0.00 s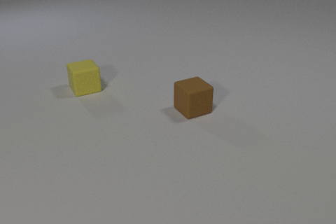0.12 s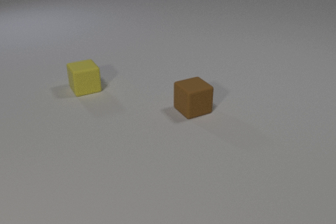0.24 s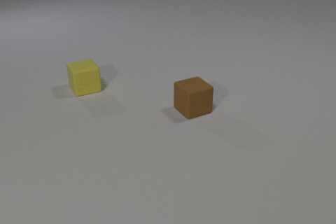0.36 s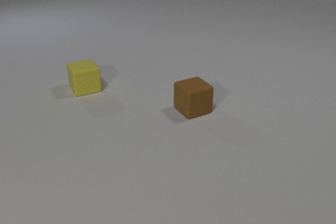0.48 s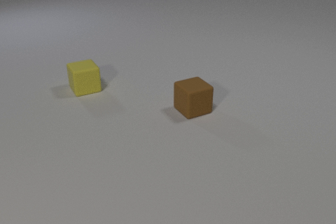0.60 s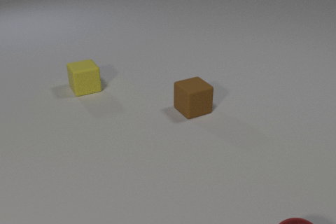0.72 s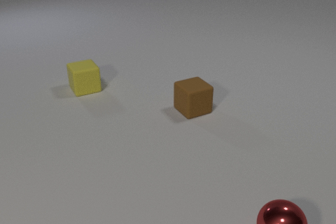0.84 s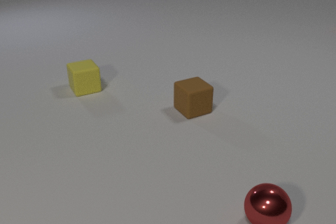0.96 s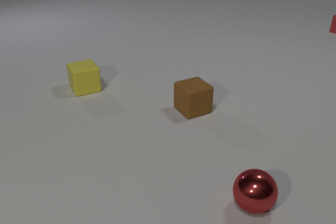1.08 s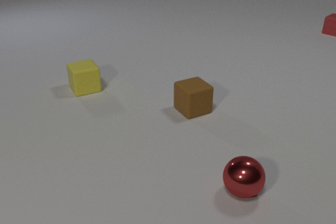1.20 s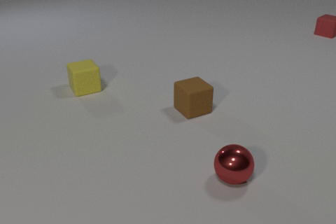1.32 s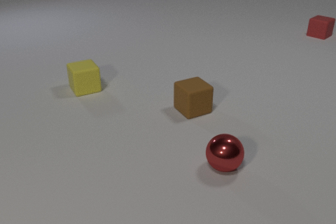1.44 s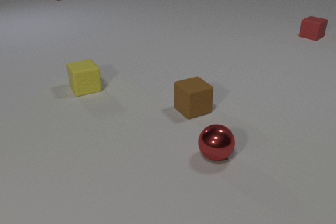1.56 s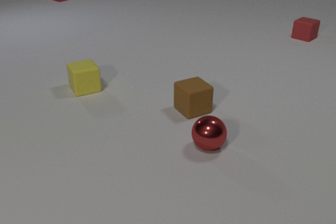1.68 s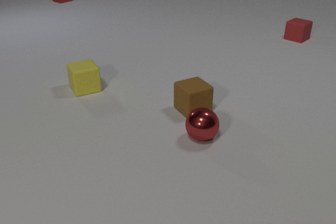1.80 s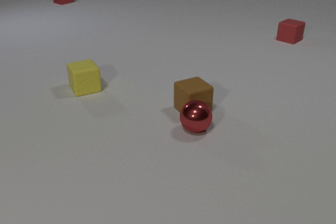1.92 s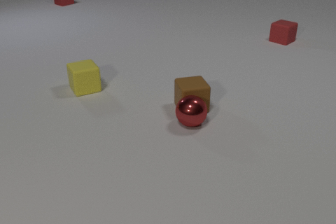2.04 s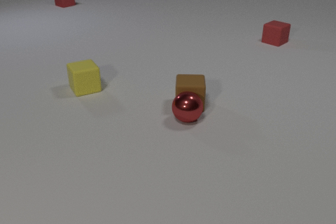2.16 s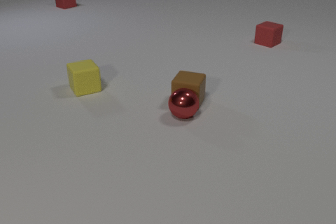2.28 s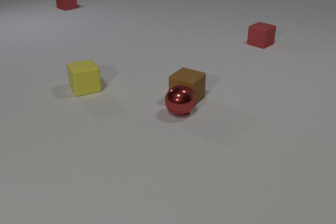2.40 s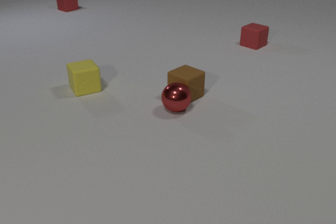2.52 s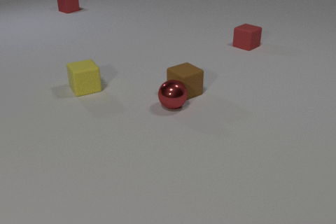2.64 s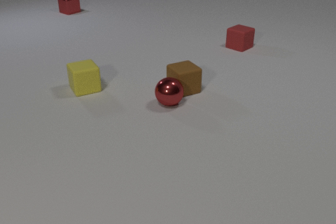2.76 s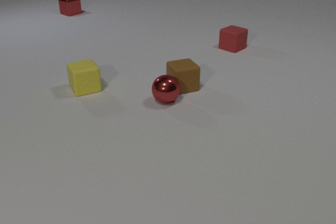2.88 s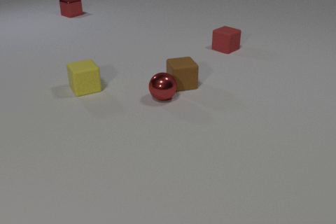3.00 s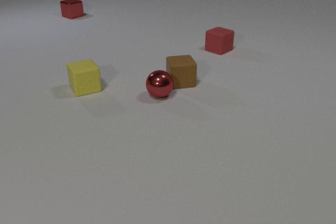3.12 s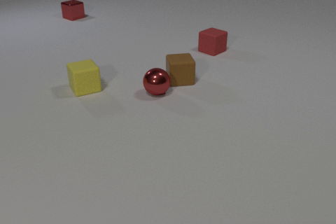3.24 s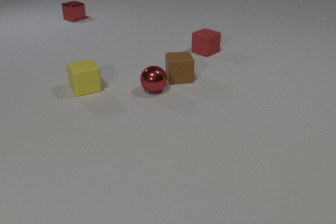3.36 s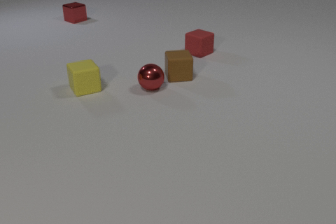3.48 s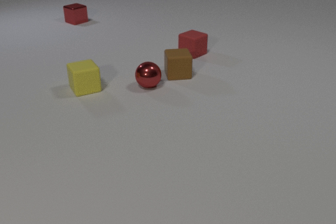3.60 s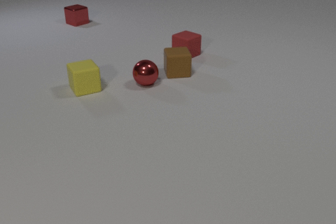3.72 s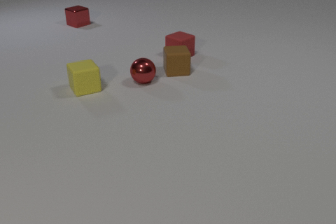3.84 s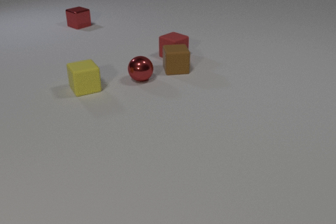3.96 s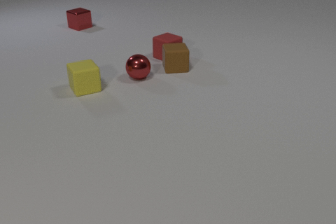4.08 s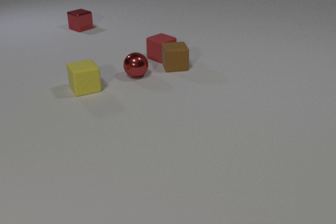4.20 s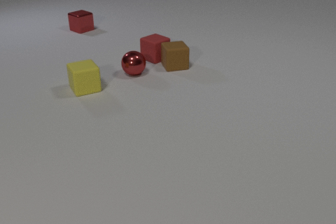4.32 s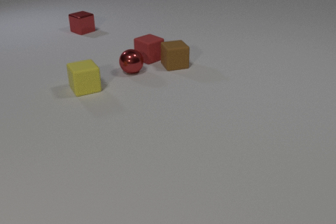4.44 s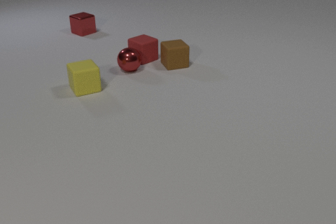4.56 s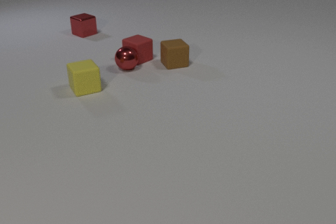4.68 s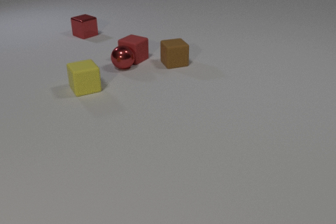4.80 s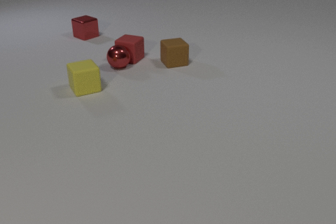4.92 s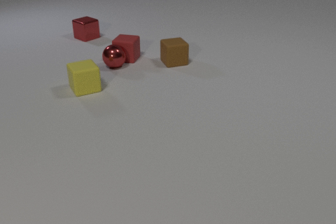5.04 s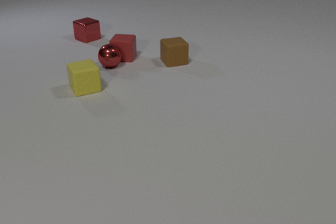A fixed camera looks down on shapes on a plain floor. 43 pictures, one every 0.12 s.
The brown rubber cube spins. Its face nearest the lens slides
to the left.
The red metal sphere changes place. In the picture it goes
away from the camera.
0.00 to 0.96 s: The red metal sphere comes in at the bottom edge, rolls away from the camera and to the left. The red rubber cube comes in at the right edge, slides to the left and toward the camera.
0.96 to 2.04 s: The red metal sphere rolls away from the camera and to the left. The brown rubber cube slides away from the camera, spins clockwise seen from above by about 30 degrees, its near face sliding to the left. The red rubber cube slides to the left and toward the camera. The red metal cube comes in at the top edge, slides toward the camera. The red metal sphere and the brown rubber cube collide.
2.04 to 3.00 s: The red metal sphere rolls away from the camera and to the left. The brown rubber cube slides away from the camera, spins clockwise seen from above by about 75 degrees, its near face sliding to the left. The red rubber cube slides to the left and toward the camera. The red metal cube slides toward the camera.
3.00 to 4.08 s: The red metal sphere rolls away from the camera and to the left. The brown rubber cube slides away from the camera. The red rubber cube slides to the left and toward the camera. The red metal cube slides toward the camera. The brown rubber cube and the red rubber cube collide.
4.08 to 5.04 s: The red metal sphere rolls away from the camera and to the left. The brown rubber cube slides away from the camera. The red rubber cube slides to the left, spins counterclockwise seen from above by about 30 degrees, its near face sliding to the right. The red metal cube slides toward the camera. The red metal sphere and the red rubber cube collide.
What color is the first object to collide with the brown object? red.
How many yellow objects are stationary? 1.
What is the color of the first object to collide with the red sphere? brown.
